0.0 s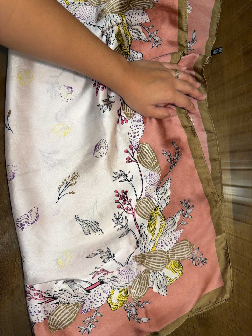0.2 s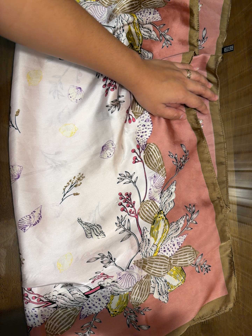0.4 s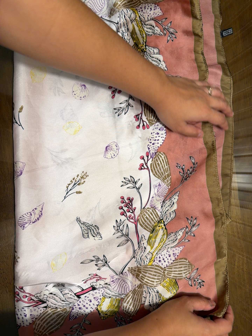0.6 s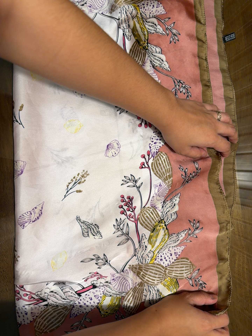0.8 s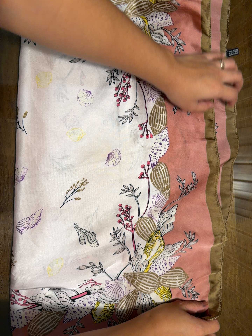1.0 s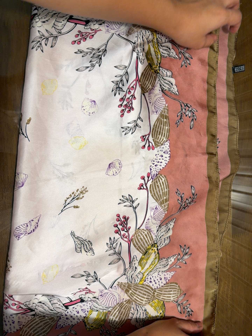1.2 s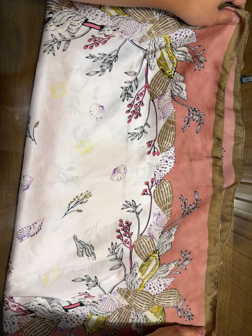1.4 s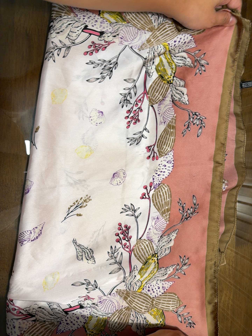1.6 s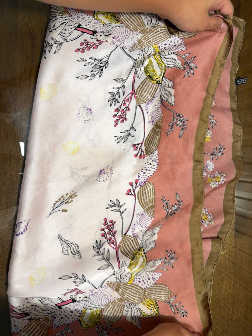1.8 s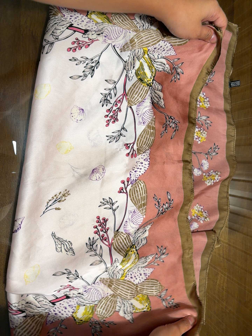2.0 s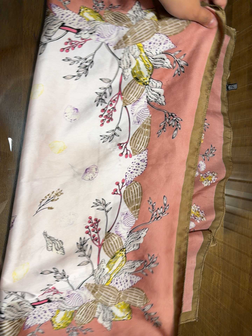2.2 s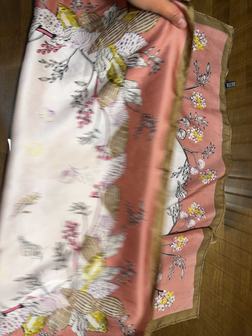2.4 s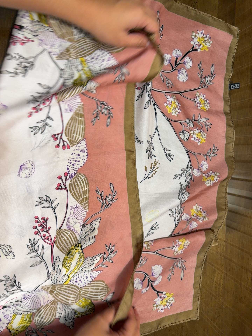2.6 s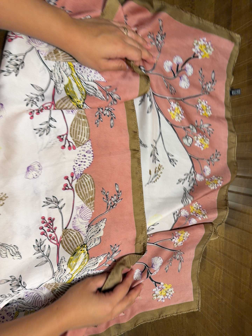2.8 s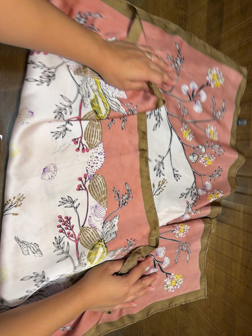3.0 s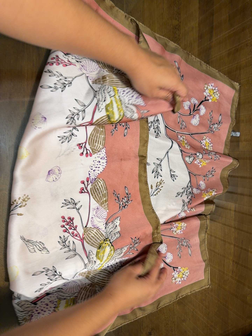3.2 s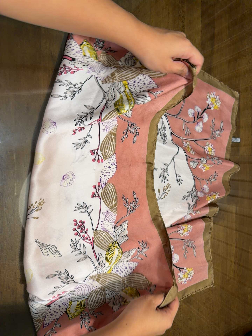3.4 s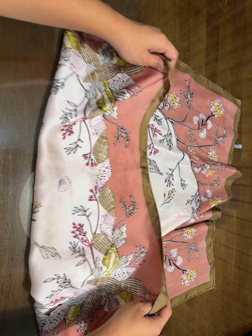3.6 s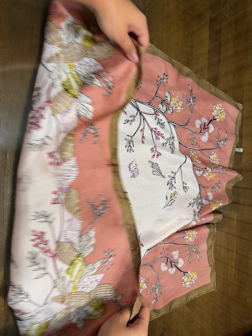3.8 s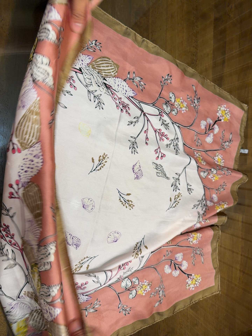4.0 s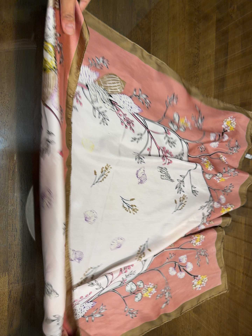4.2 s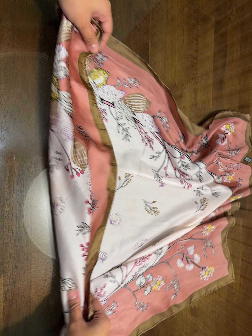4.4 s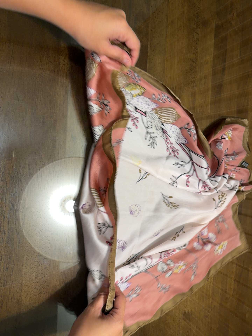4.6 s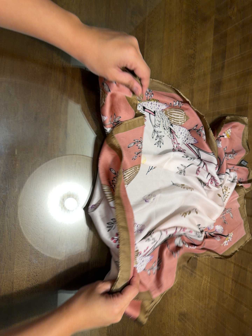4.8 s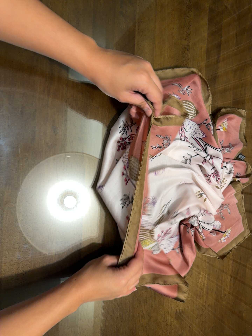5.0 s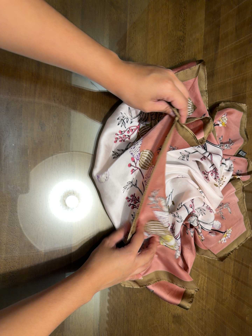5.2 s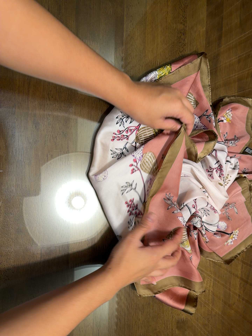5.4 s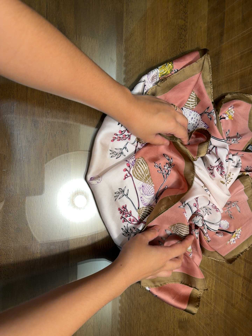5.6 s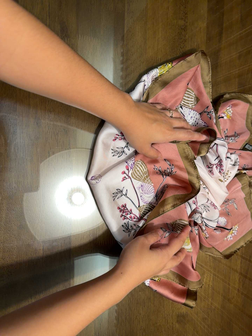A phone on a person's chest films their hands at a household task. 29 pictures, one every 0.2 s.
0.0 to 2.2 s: The camera shifts only a little, or ends up much as it began.
2.2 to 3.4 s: The camera travels to its left and backward, about 10 cm.
3.4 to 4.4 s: The camera shifts only a little, or ends up much as it began.
4.4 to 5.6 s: The camera travels to its right and forward, about 10 cm.
The film runs backward here.
